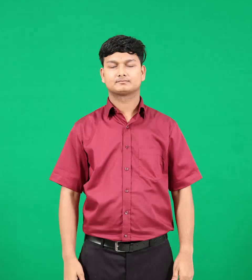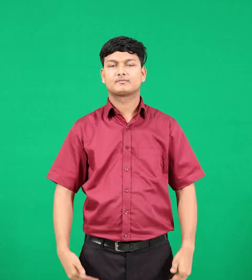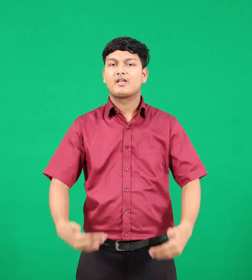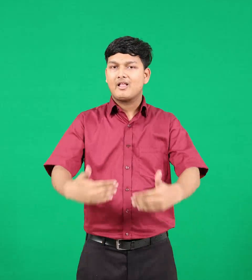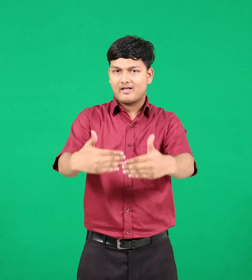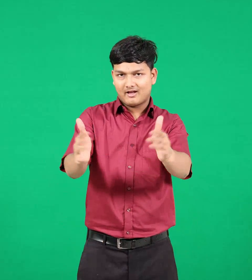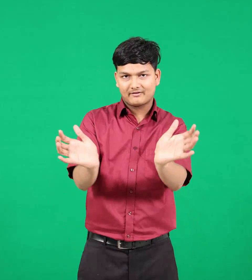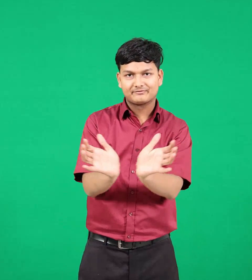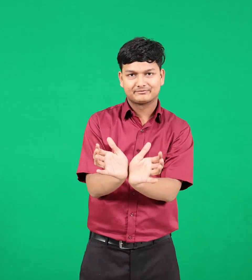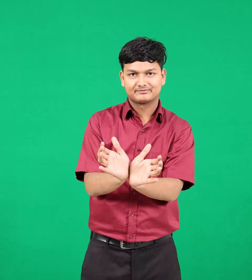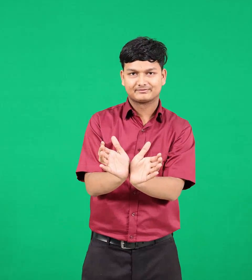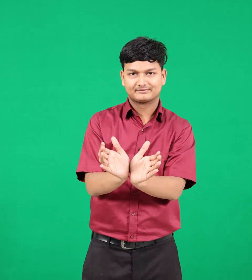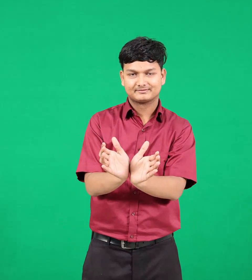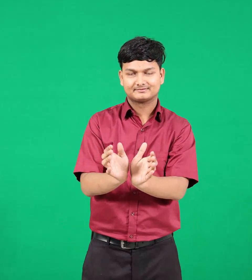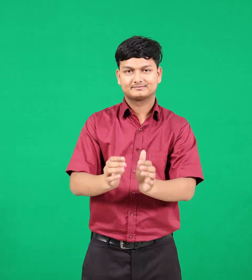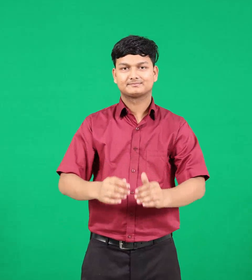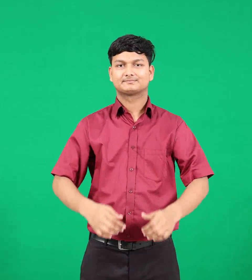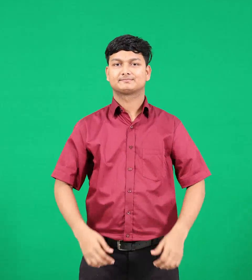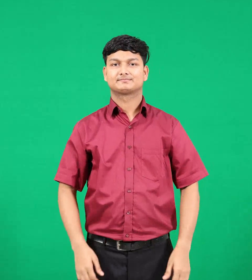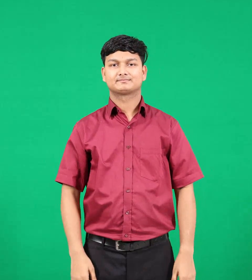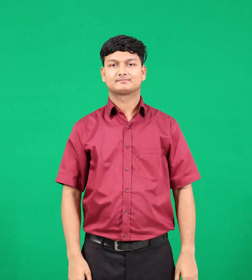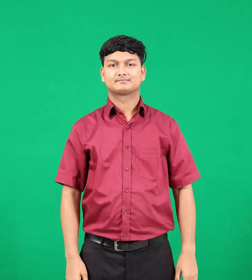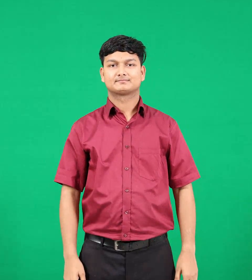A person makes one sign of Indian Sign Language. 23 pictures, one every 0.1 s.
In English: community
